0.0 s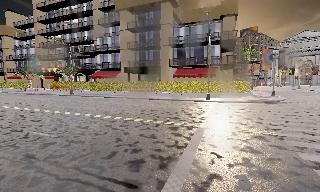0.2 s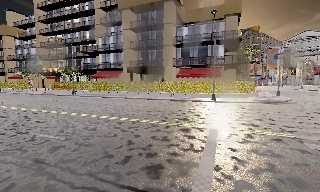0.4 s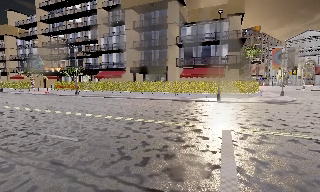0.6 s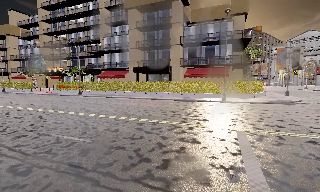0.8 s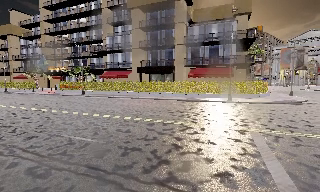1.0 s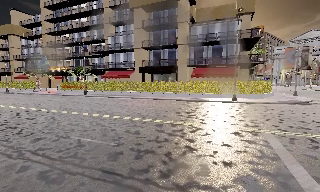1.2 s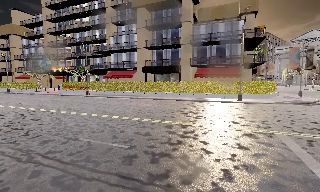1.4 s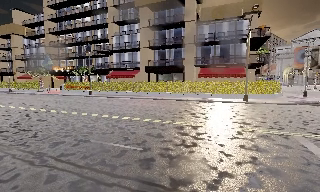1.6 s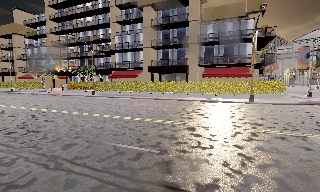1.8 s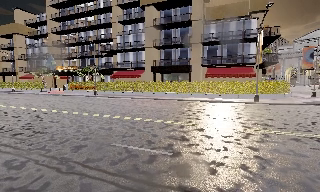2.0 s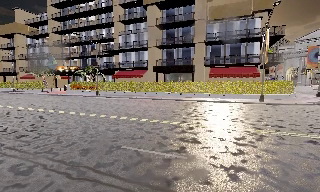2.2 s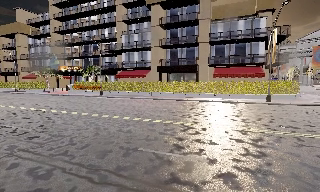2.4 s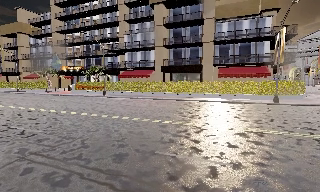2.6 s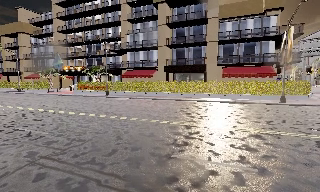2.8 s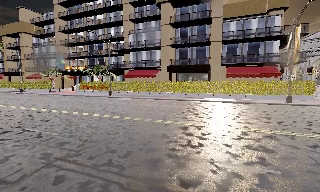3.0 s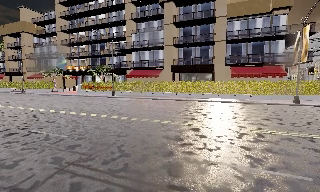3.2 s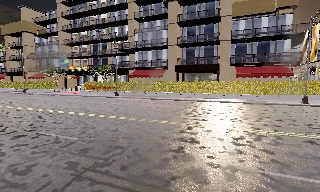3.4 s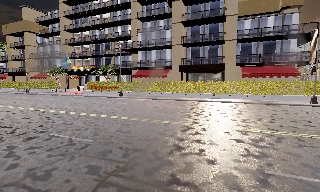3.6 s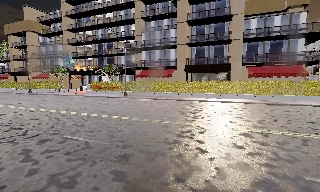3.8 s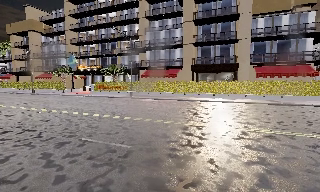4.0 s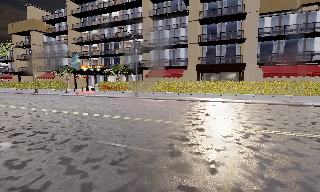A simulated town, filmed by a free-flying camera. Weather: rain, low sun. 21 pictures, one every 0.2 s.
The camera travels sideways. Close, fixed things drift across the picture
to the right.
0.0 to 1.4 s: The camera travels to its left, about 3.5 m, so close, fixed things drift to the right.
1.4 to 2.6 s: The camera travels to its left and forward, about 3 m, so close, fixed things drift to the right.
2.6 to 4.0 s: The camera travels to its left, about 4.5 m, so close, fixed things drift to the right.
The film runs backward here.
